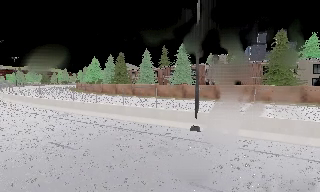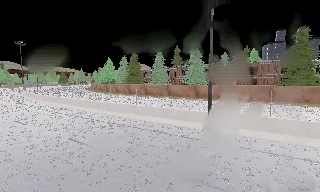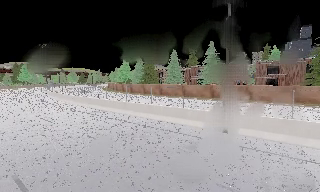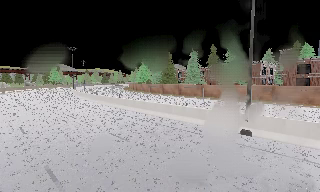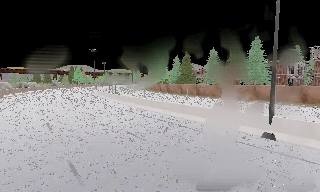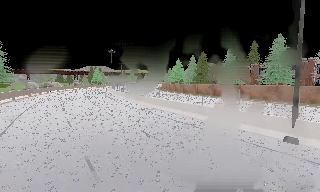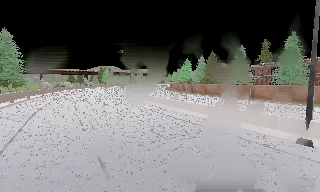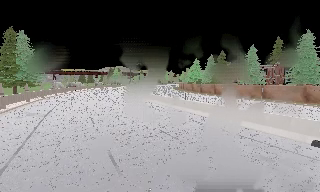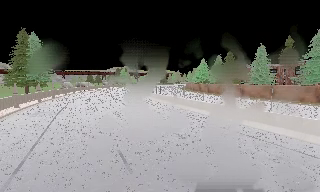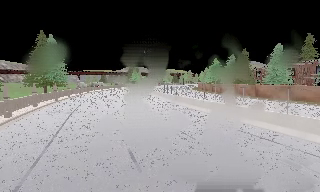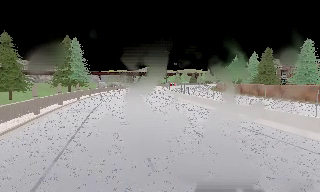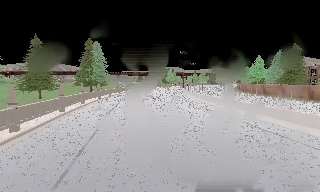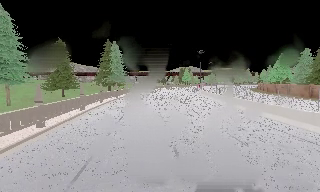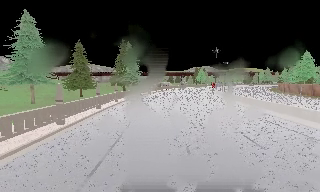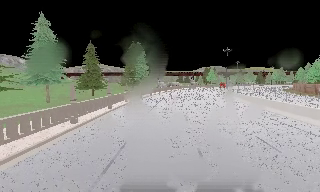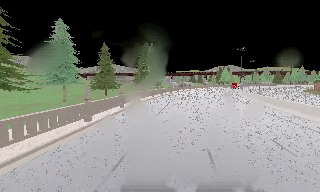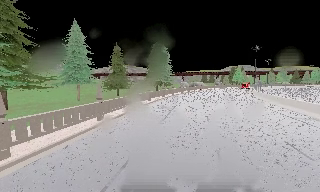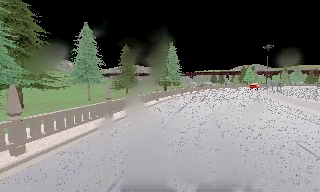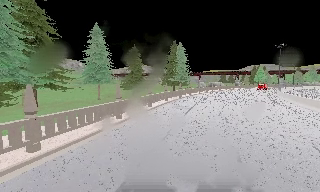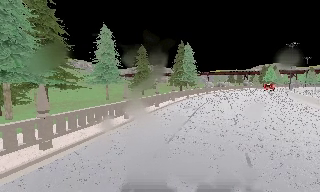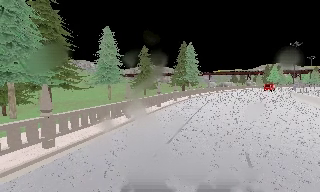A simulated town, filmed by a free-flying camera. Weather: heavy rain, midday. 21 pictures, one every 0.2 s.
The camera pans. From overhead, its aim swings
counterclockwise.
The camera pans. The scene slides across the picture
to the right.
0.0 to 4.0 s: The camera pans to its left, which is counterclockwise from overhead, by about 85 degrees. It travels backward, about 1 m.
The film runs forward here.
